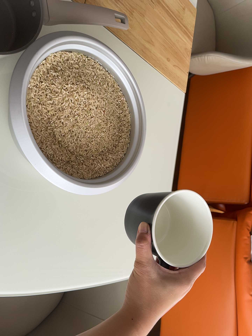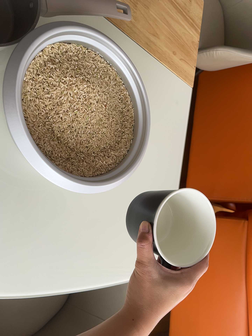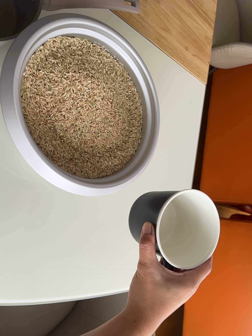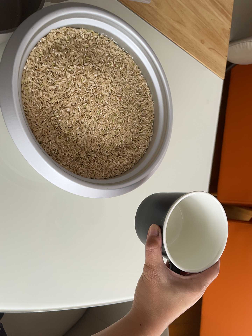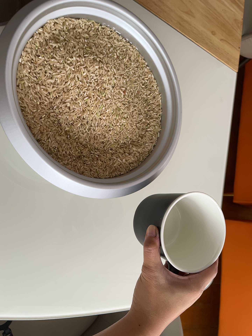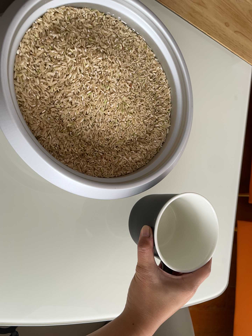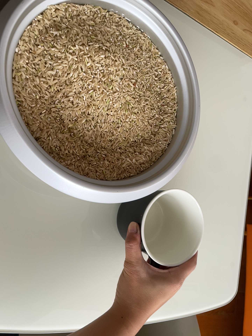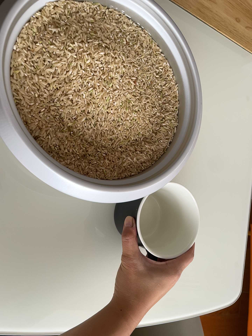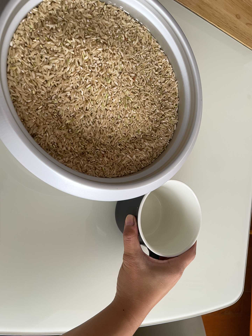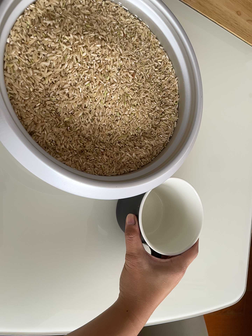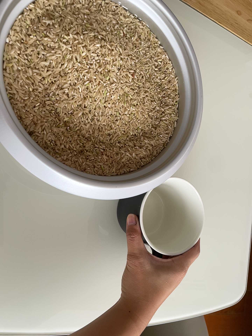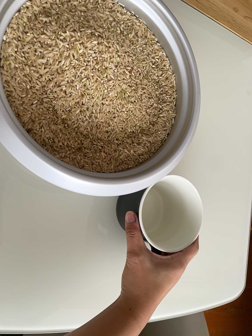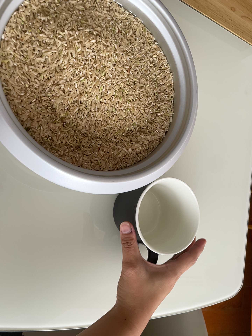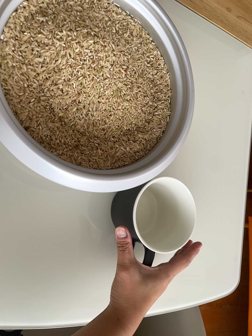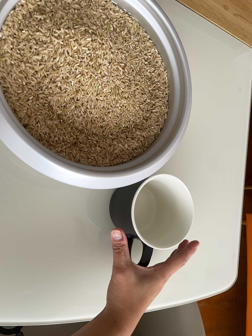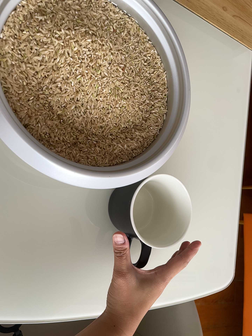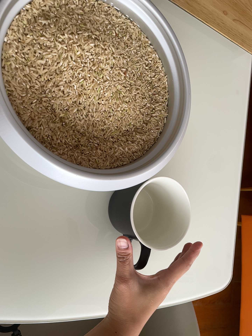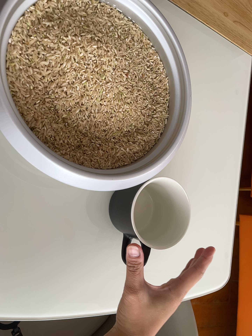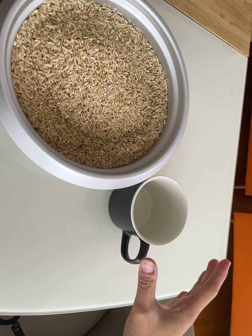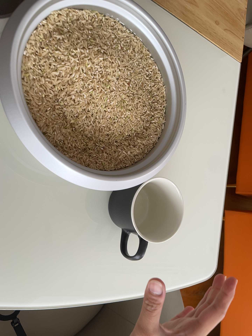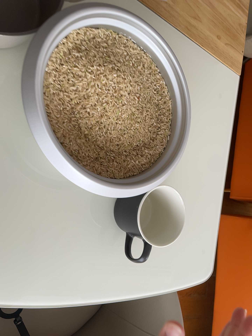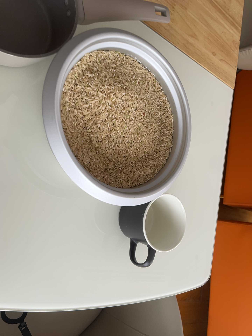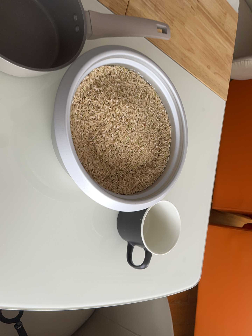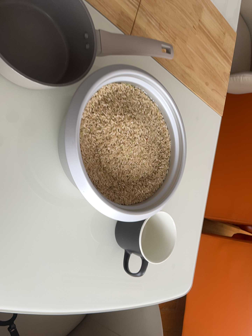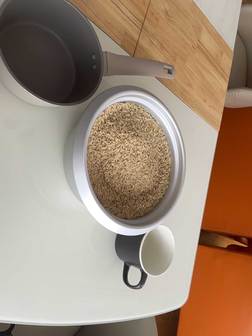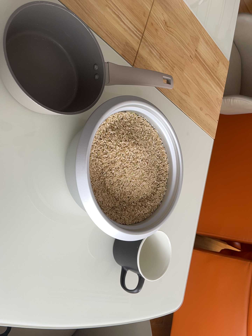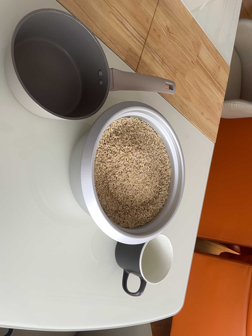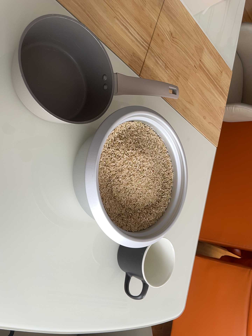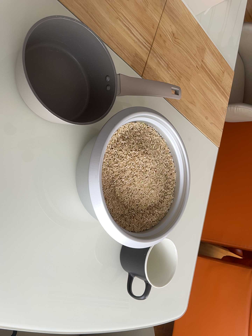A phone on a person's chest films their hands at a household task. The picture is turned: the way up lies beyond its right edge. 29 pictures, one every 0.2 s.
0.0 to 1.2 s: The camera pans to its left by about 15 degrees. It travels forward, about 14 cm, so what stands in front looms larger.
1.2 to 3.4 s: The camera shifts only a little, or ends up much as it began.
3.4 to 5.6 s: The camera pans to its right by about 10 degrees. It travels backward, to its left and toward the top of its view, about 22 cm, so what stands in front gets smaller. It rolls about its line of sight by about 10 degrees, and the scene rotates clockwise.
The film runs backward here.
